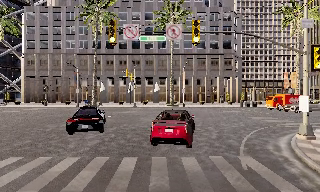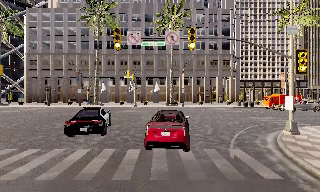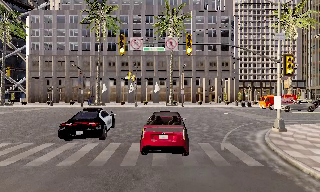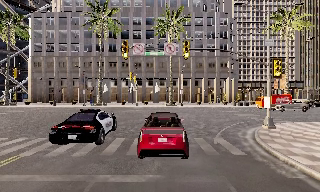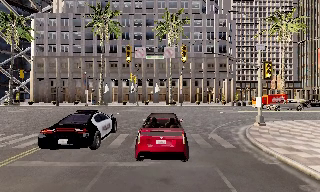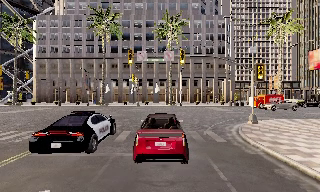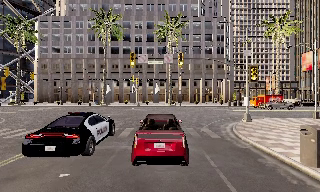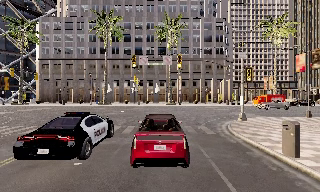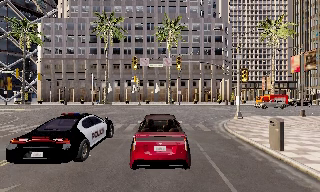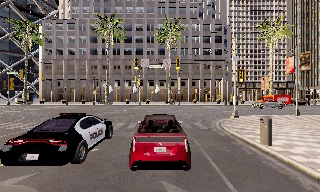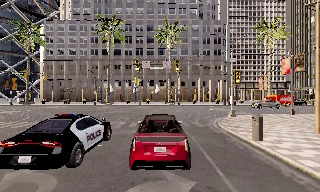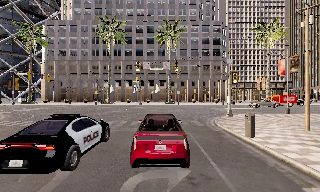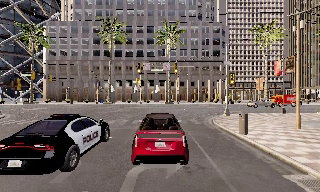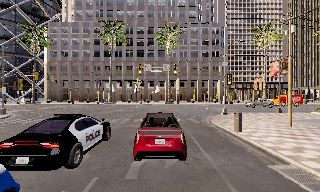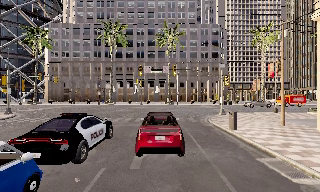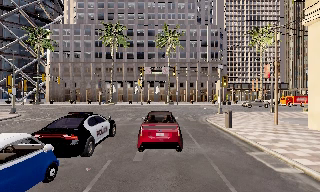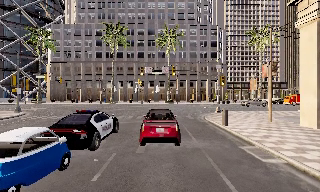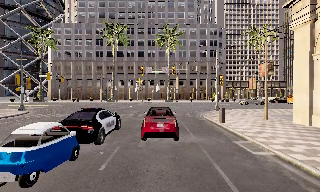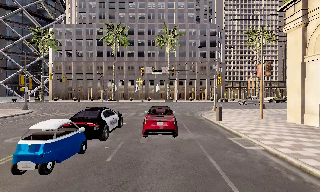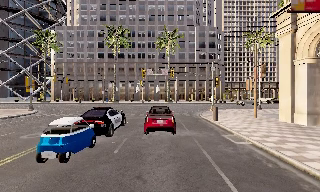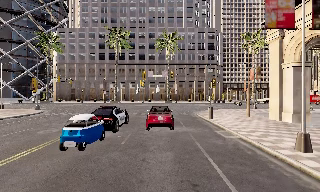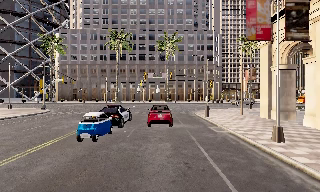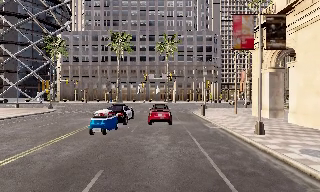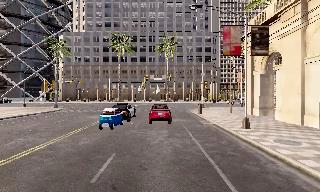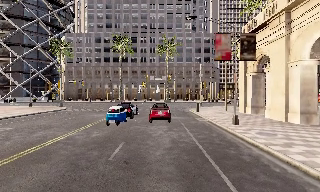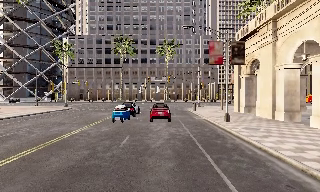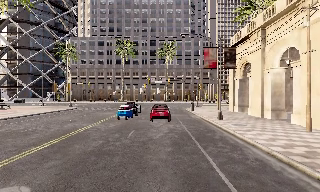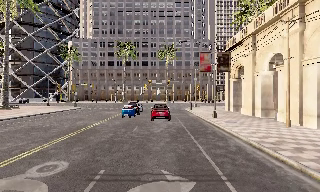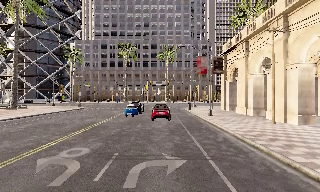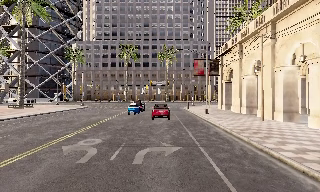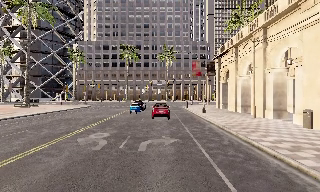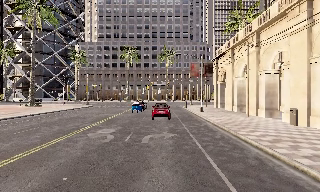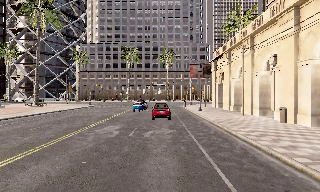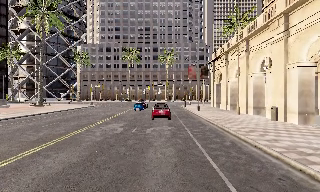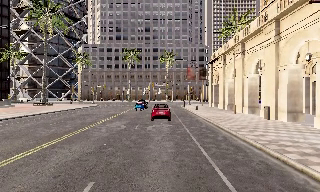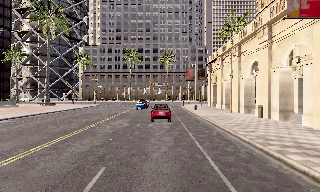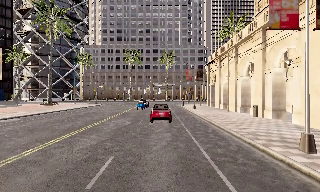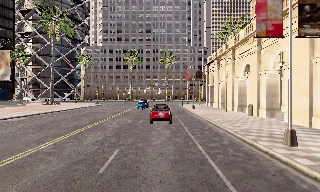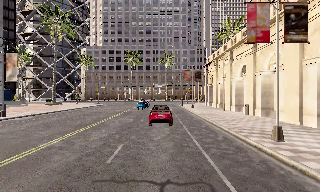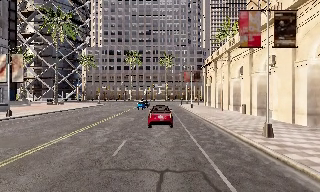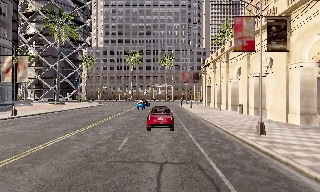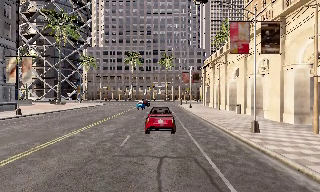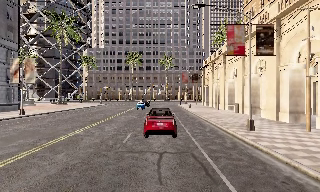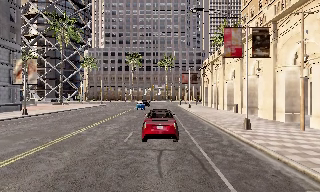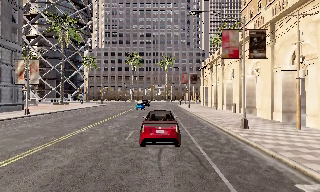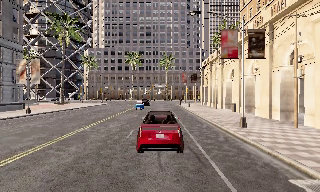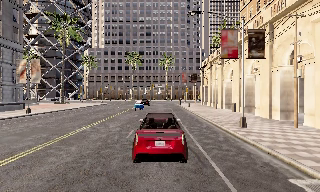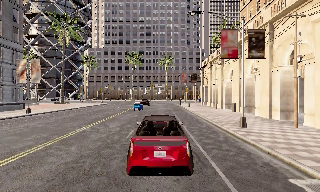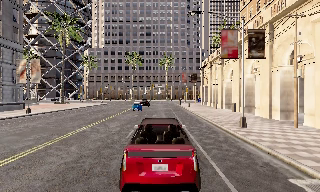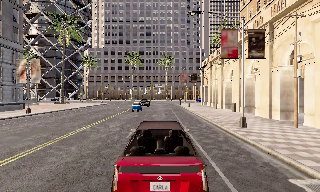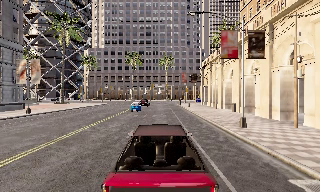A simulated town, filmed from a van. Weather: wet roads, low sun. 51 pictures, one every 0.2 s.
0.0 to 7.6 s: The camera travels backward, about 35 m, so what stands in front gets smaller.
7.6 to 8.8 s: The camera travels backward, about 3 m, so what stands in front gets smaller. It loses speed.
8.8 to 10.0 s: The camera shifts only a little, or ends up much as it began.
The film runs backward here.
